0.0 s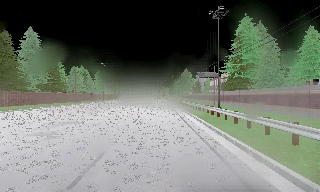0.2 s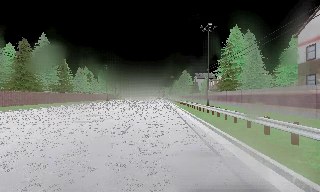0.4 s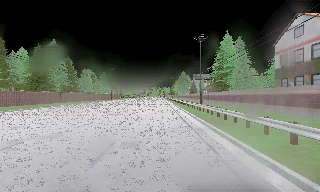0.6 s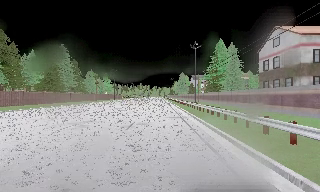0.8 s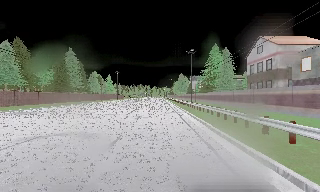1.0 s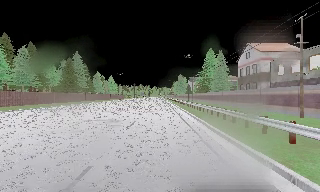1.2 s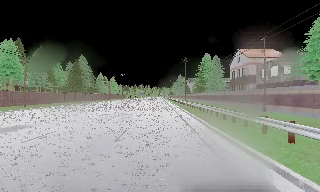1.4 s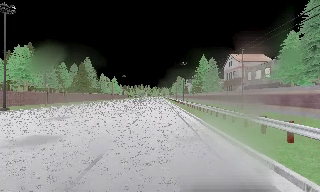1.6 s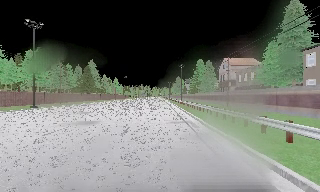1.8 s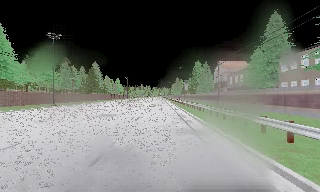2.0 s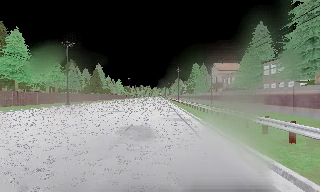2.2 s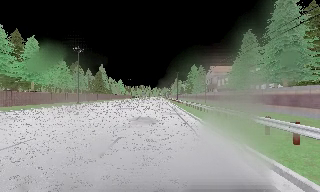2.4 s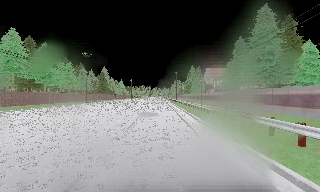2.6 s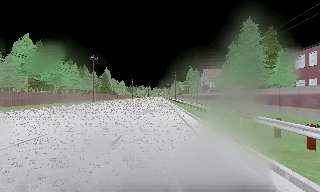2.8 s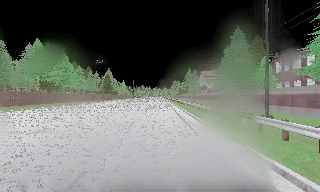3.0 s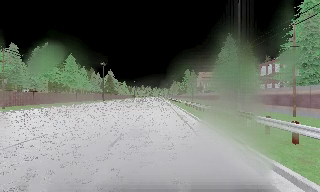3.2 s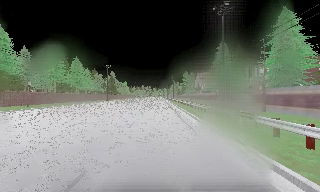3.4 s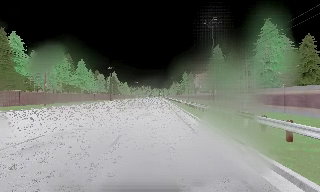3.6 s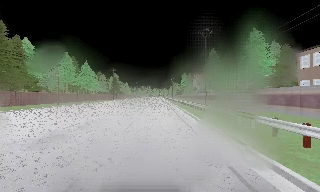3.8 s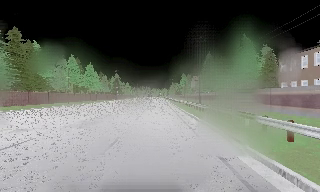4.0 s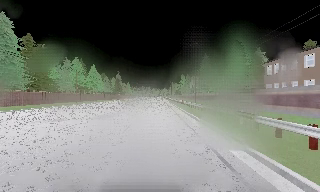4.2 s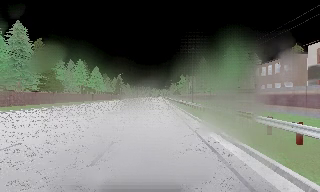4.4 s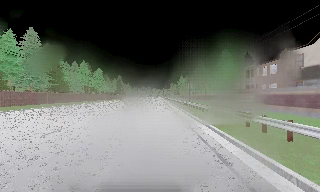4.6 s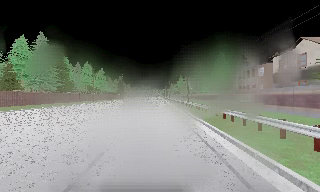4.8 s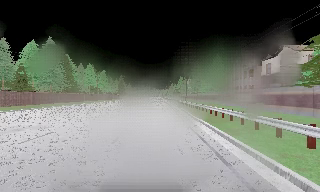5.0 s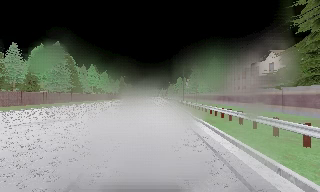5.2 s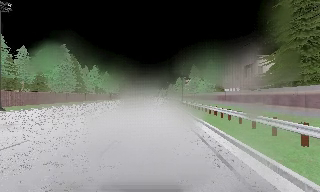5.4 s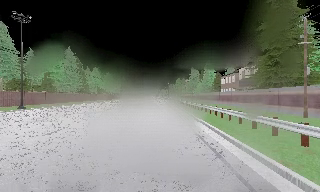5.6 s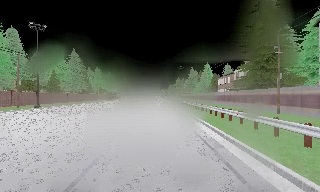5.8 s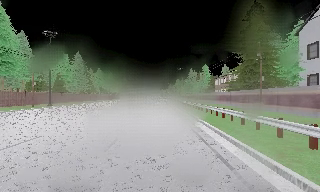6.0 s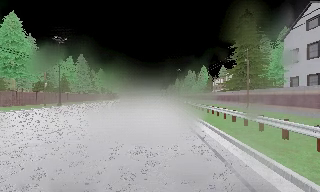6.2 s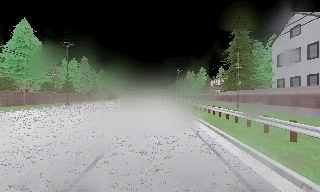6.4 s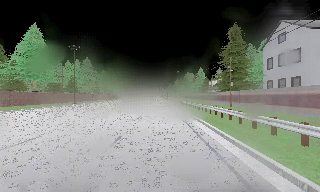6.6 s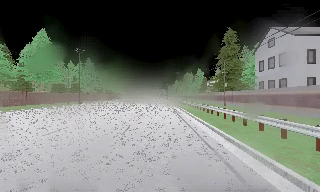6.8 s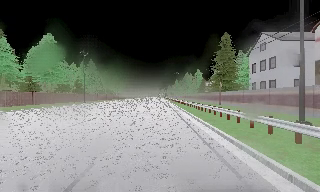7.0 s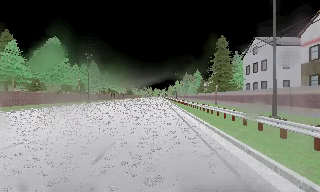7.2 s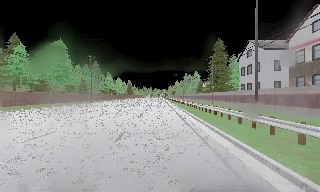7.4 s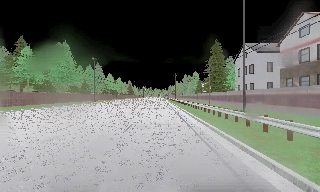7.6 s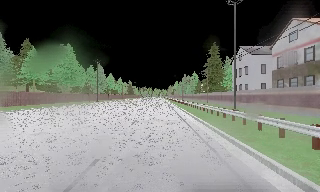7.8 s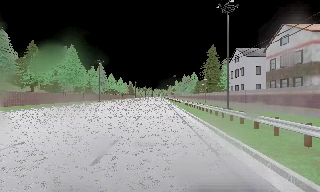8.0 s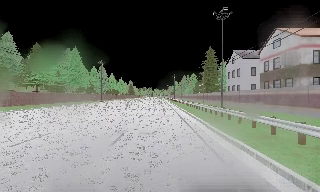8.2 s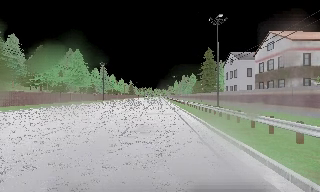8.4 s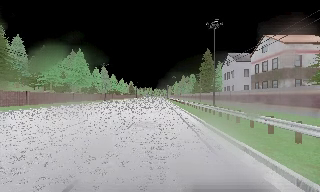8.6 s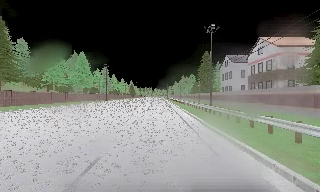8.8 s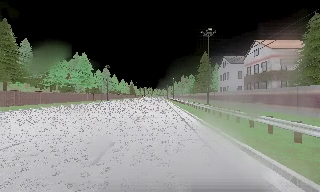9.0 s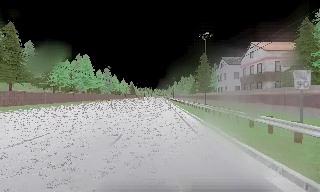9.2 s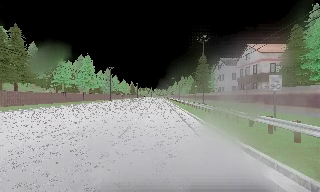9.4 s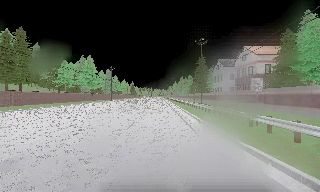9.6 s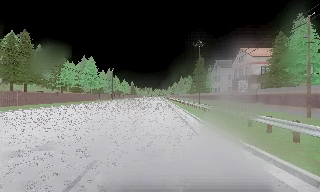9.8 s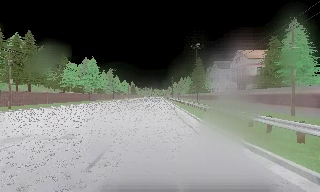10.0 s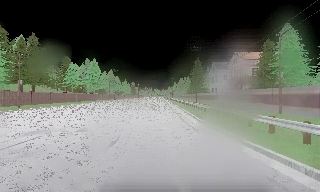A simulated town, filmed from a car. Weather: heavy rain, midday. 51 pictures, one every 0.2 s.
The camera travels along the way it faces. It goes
backward.
0.0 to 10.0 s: The camera travels backward, about 140 m, so what stands in front gets smaller. It loses speed.
The film runs backward here.
